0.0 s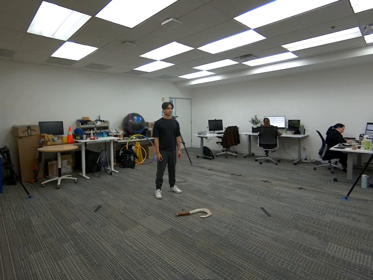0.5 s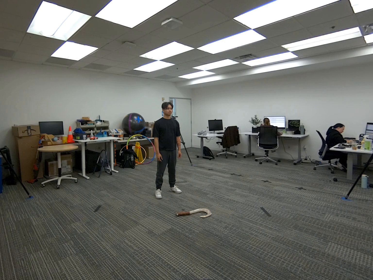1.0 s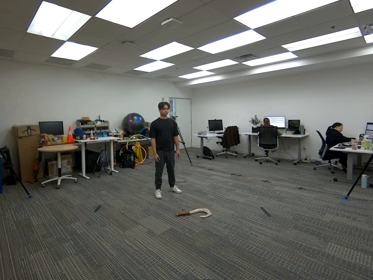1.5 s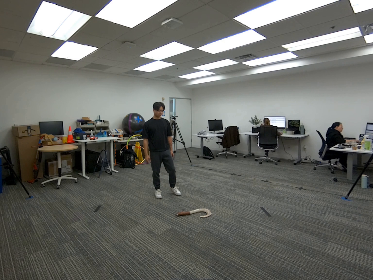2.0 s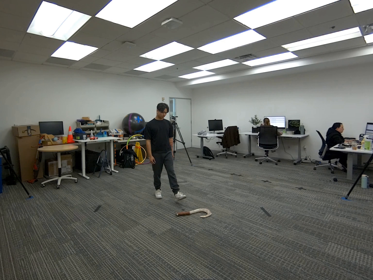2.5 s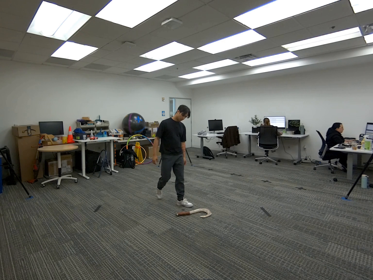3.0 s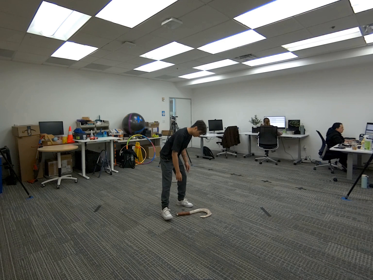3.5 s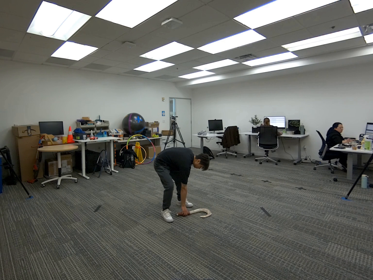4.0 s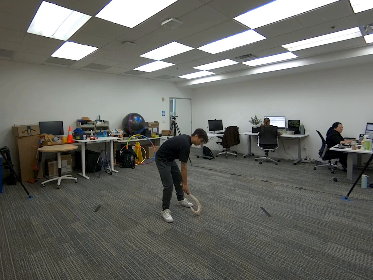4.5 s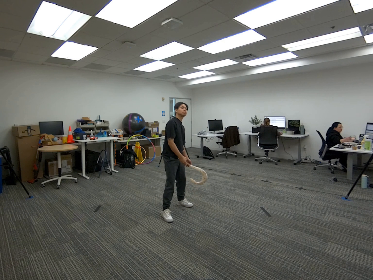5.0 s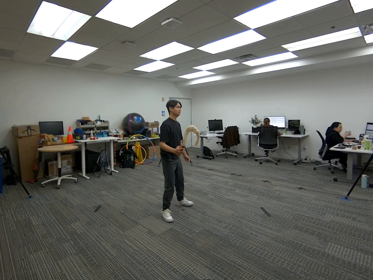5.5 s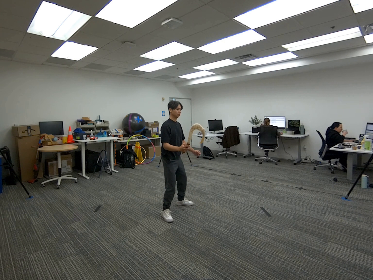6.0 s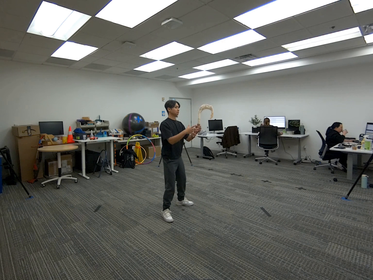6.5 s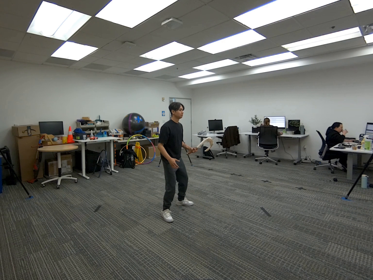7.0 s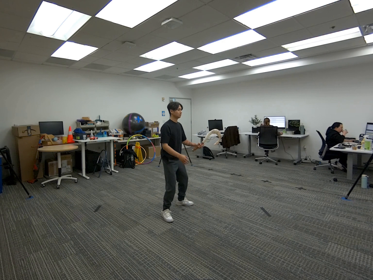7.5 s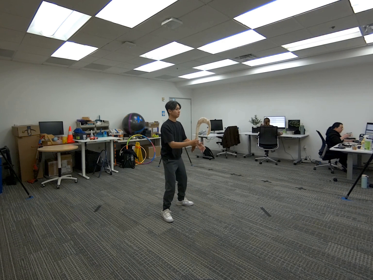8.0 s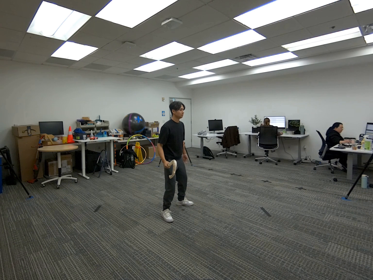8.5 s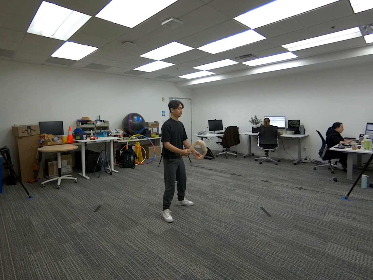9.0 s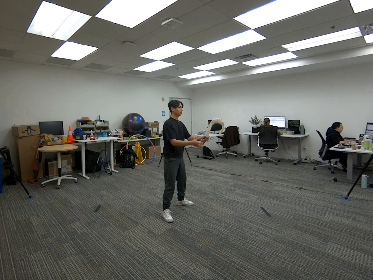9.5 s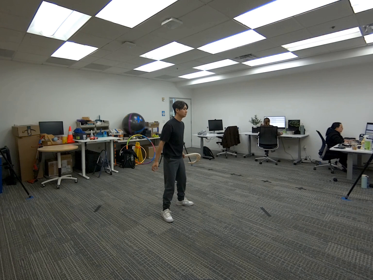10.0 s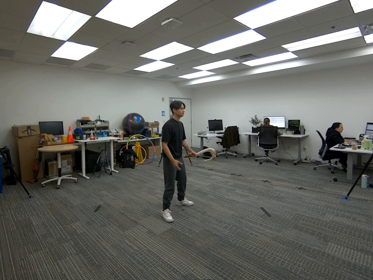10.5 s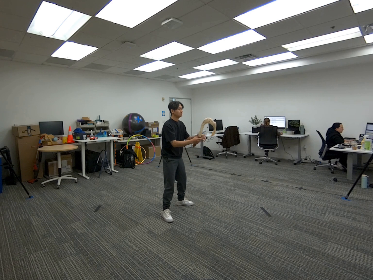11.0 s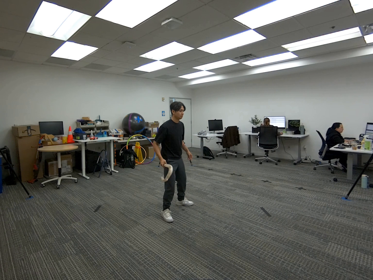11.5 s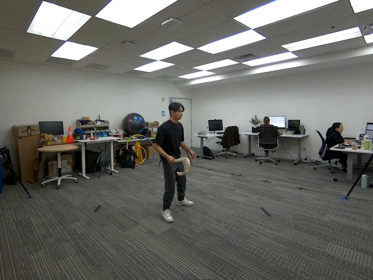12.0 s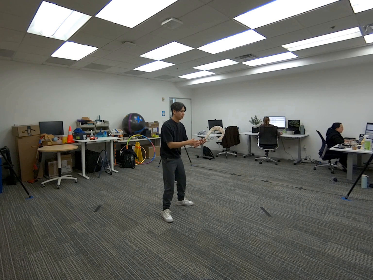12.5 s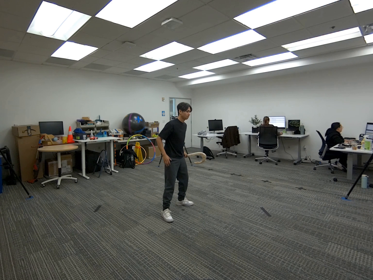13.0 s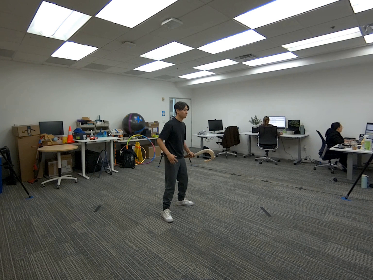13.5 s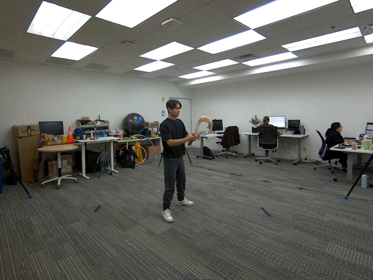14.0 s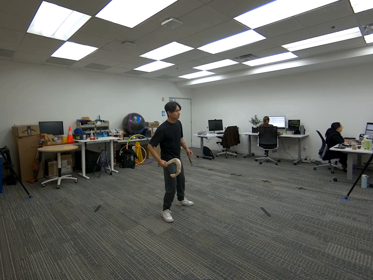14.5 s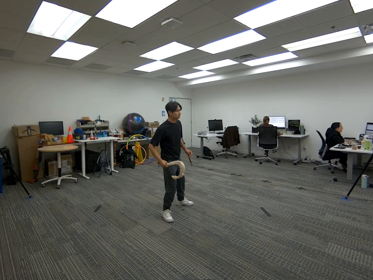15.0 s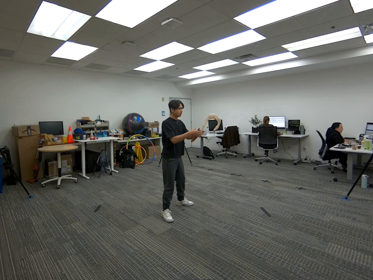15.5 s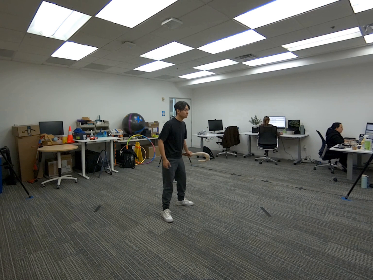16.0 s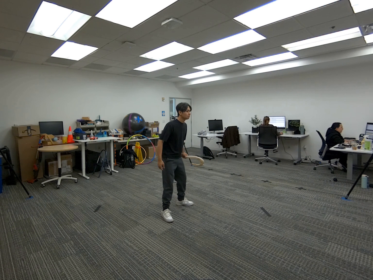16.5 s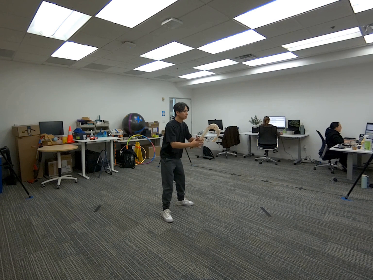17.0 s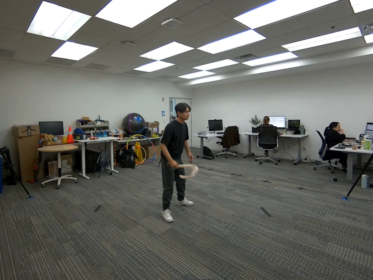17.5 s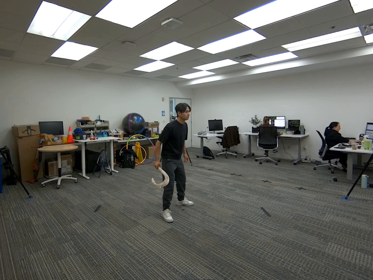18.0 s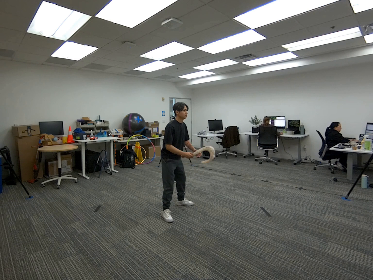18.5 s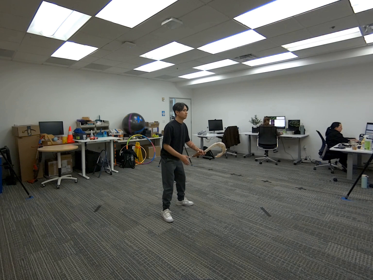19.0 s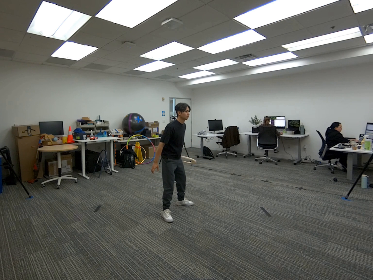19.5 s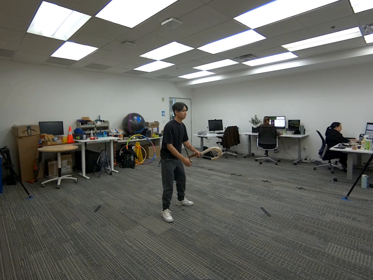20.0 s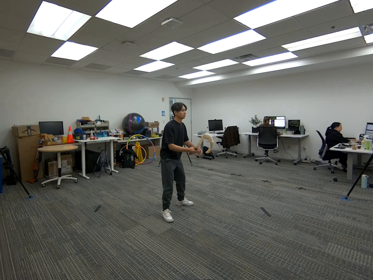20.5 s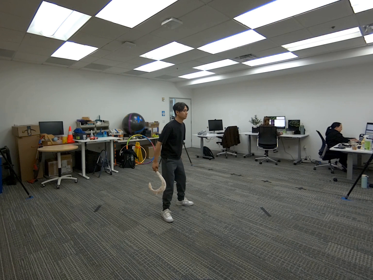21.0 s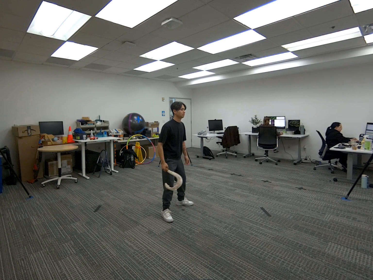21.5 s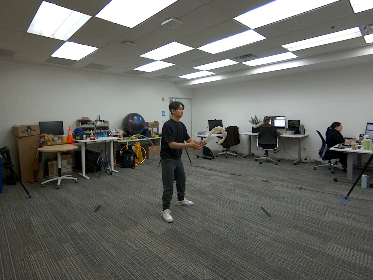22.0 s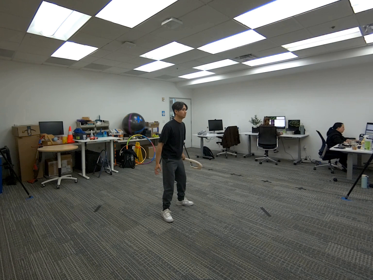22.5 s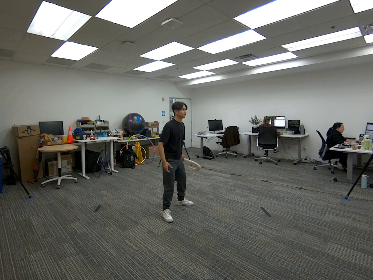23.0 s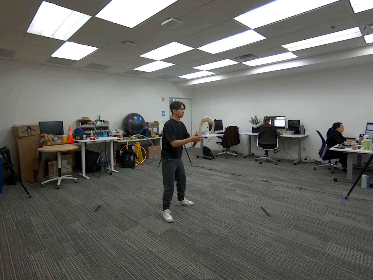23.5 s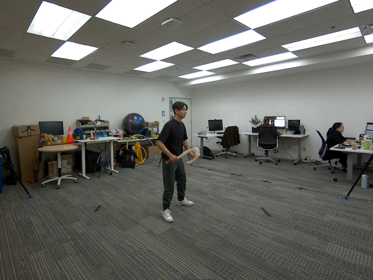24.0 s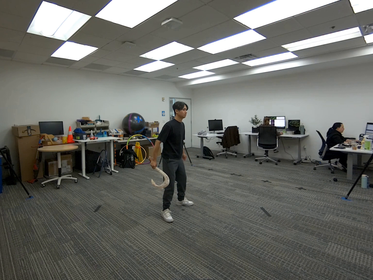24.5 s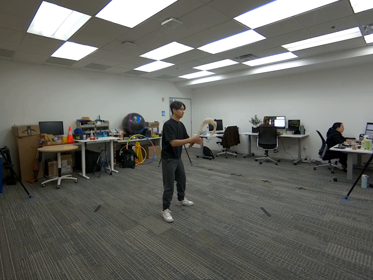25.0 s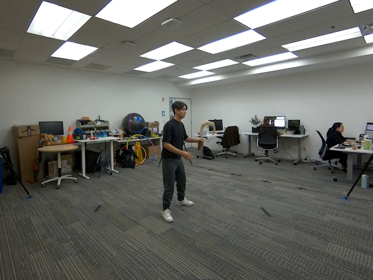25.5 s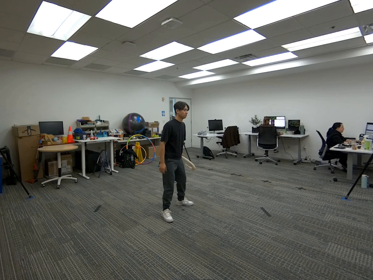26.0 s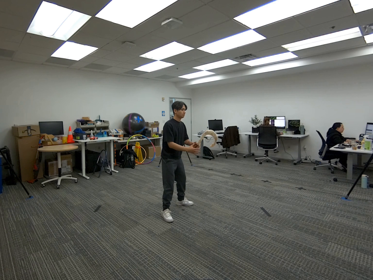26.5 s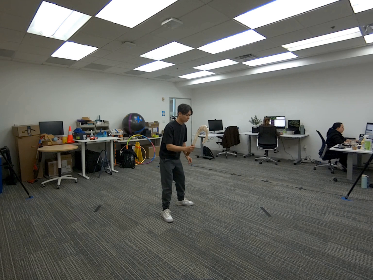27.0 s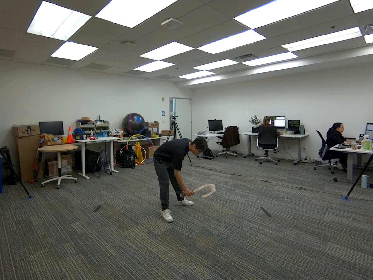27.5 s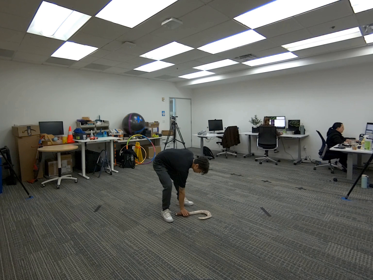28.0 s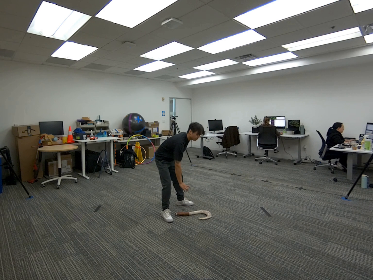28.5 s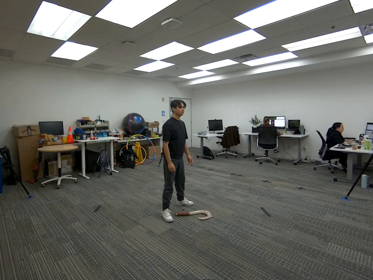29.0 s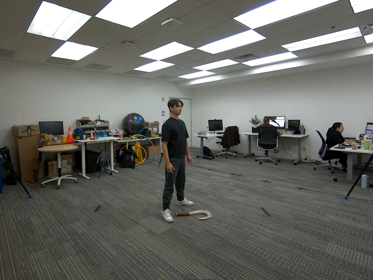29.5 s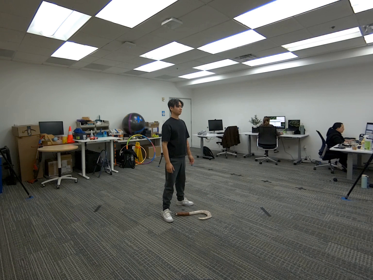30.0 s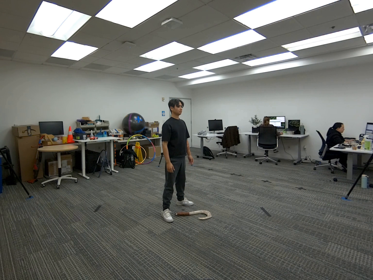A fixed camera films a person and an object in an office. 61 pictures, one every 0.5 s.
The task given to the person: Walk over to the Big Fish Hook on the ground and using your left hand pick up the Big Fish Hook and toss it over to your right hand. Toss the Big Fish Hook back and forth and then place on the ground when complete.
